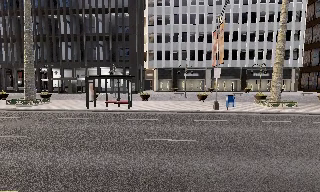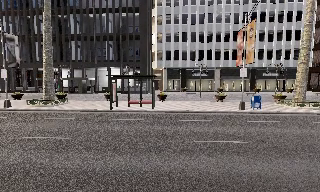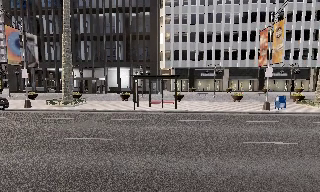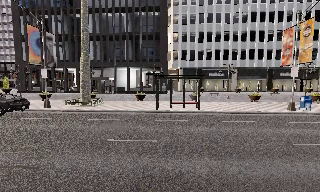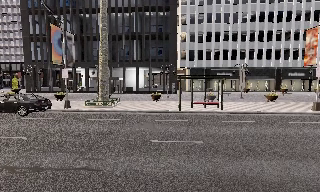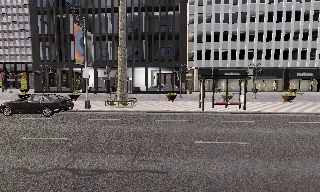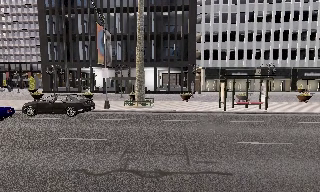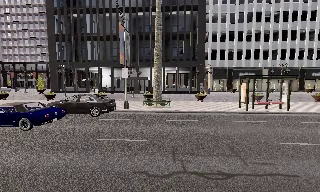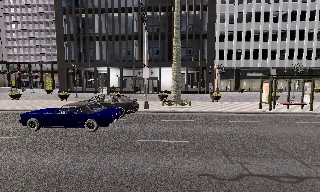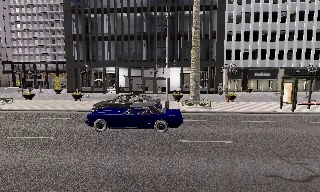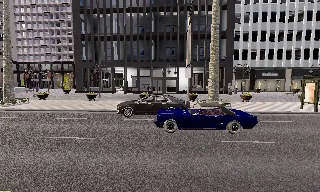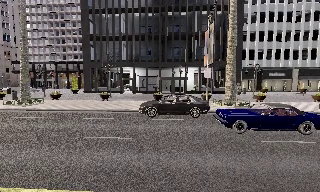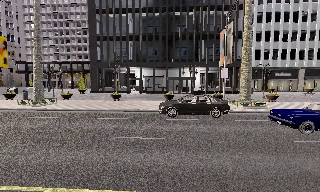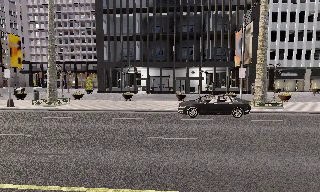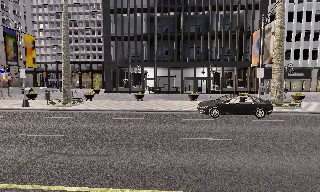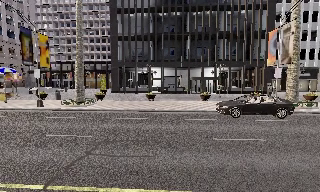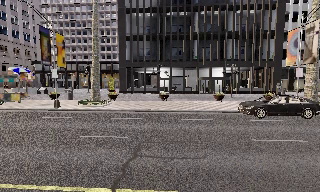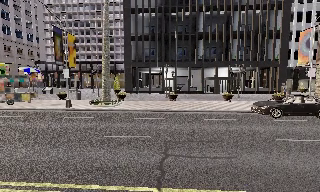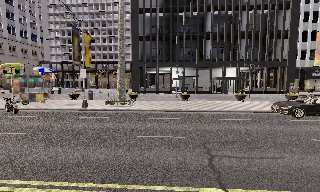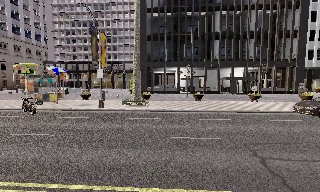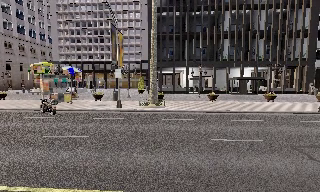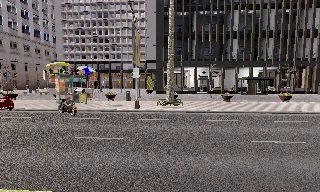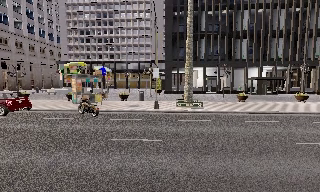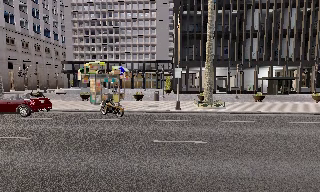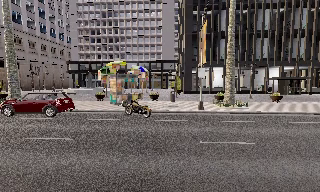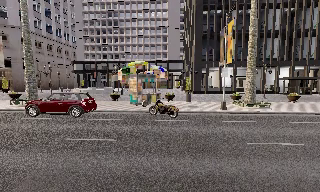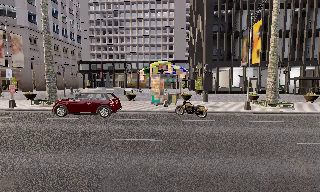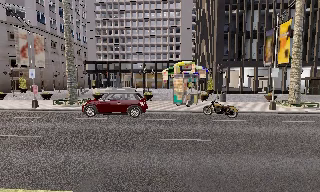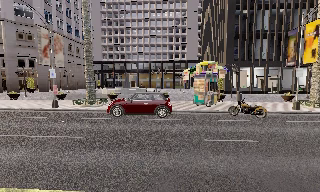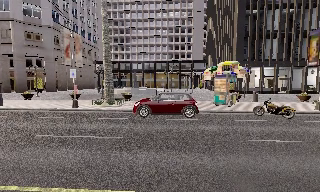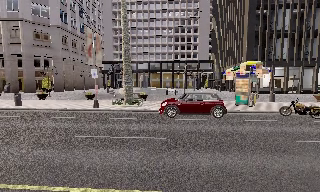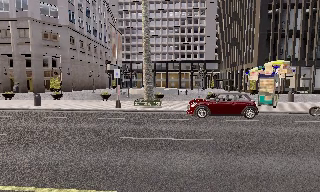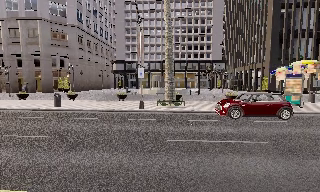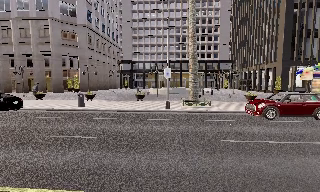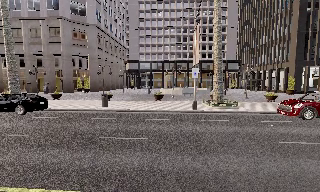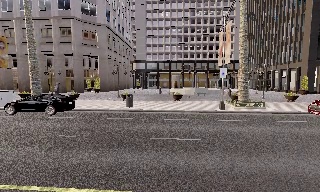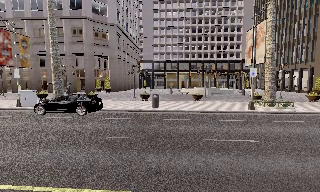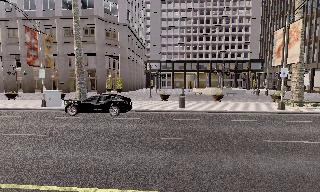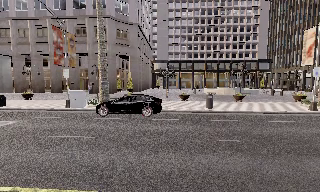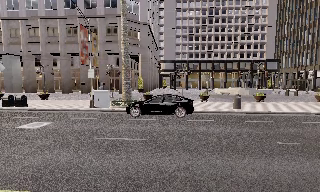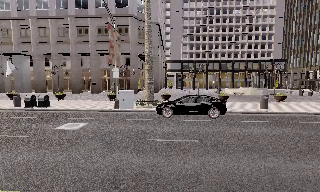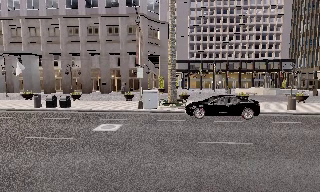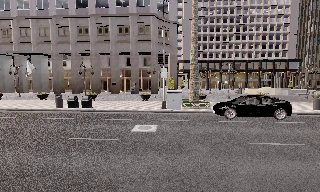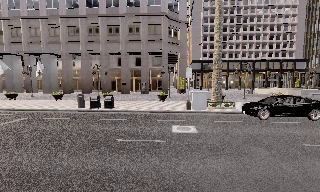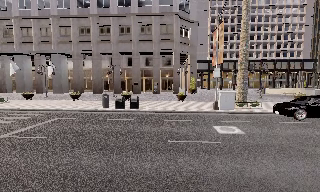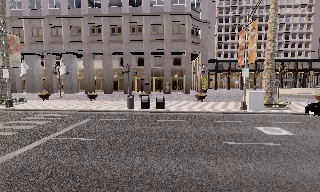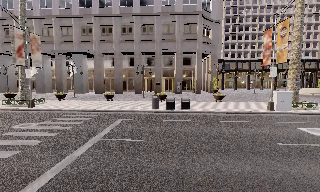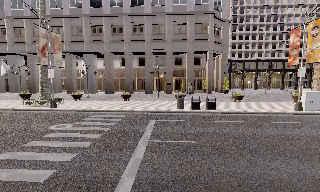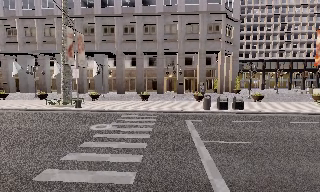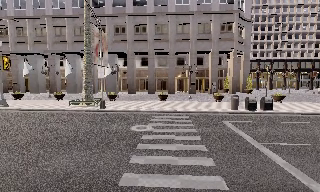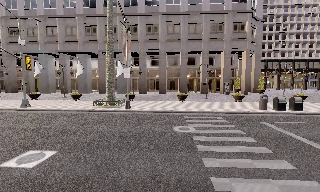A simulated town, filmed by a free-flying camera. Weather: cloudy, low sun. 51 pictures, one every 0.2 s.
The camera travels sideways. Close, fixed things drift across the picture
to the right.
0.0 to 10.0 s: The camera travels to its left, about 95 m, so close, fixed things drift to the right.
The film runs backward here.
